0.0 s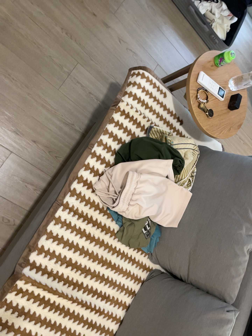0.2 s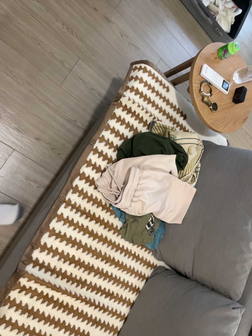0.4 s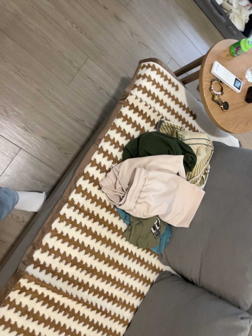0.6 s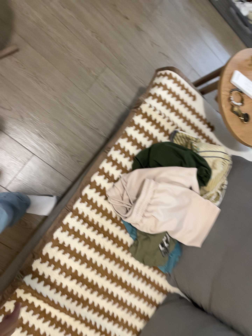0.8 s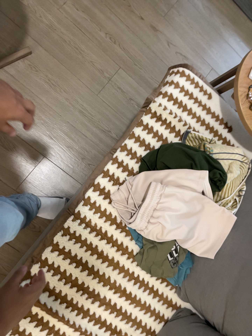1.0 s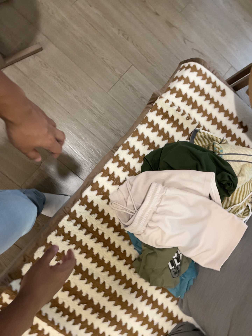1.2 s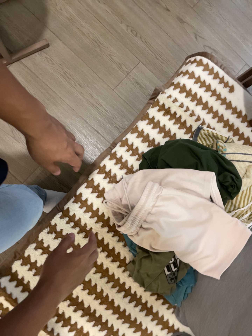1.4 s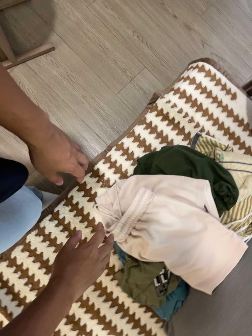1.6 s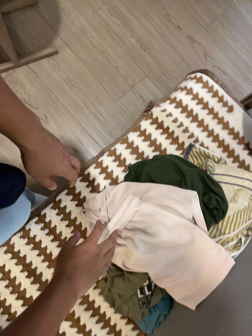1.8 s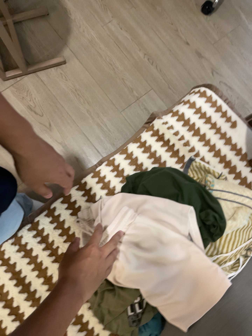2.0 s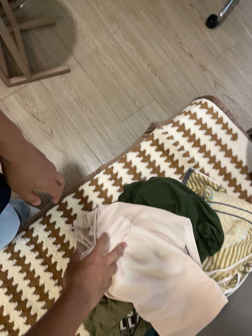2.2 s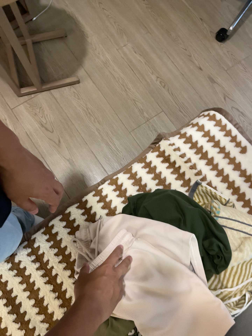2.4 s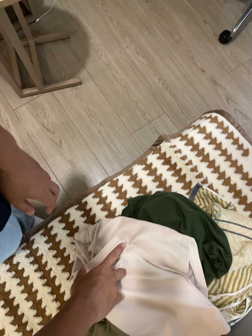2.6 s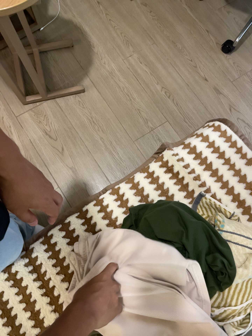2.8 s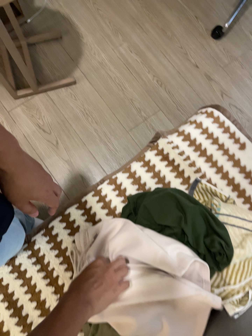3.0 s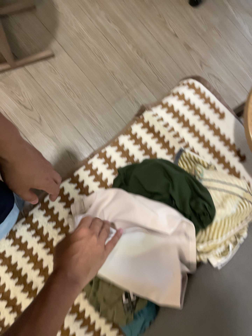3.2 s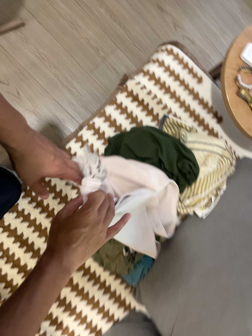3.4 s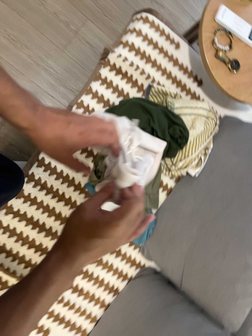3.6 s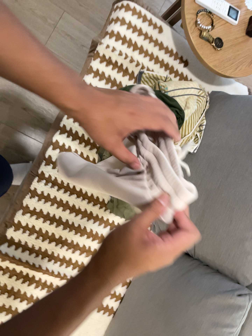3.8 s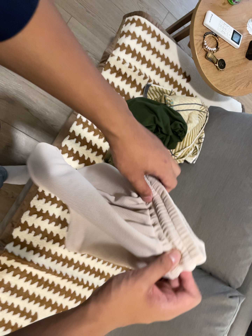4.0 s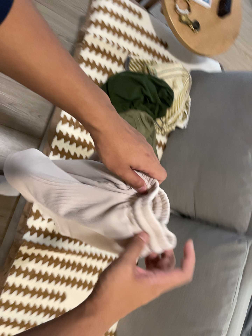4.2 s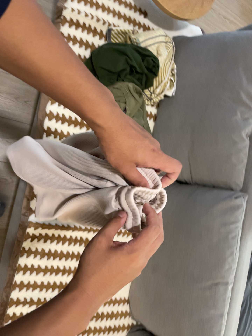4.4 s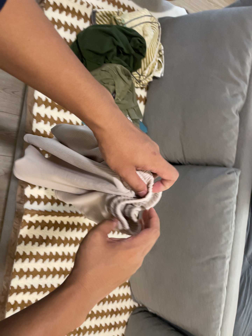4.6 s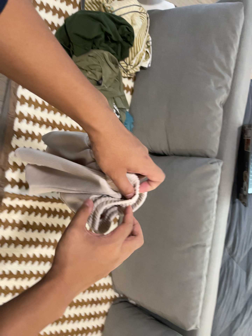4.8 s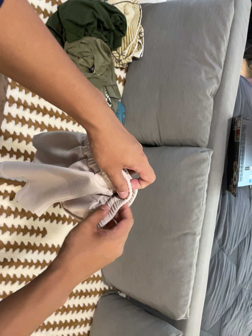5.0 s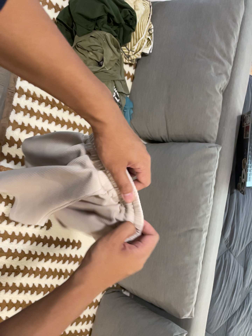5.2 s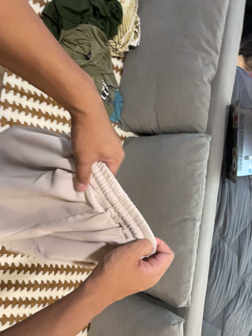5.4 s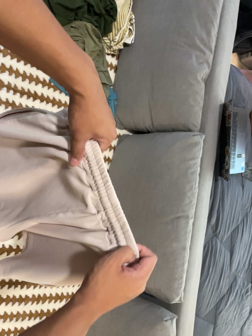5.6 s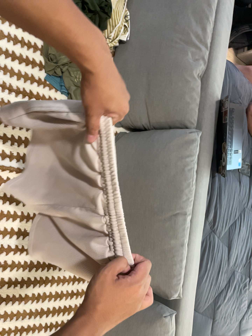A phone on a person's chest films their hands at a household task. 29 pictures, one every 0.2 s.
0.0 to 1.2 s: The camera pans to its left by about 25 degrees. It travels to its right and forward, about 38 cm.
1.2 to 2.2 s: The camera travels to its right and forward, about 14 cm. Its aim tips toward the top of its view by about 10 degrees, and the scene shifts downward. It rolls about its line of sight by about 10 degrees, and the scene rotates clockwise.
2.2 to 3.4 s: The camera pans to its right by about 15 degrees. It travels backward and to its left, about 18 cm, so what stands in front gets smaller. Its aim tips toward the bottom of its view by about 20 degrees, and the scene shifts upward. It rolls about its line of sight by about 20 degrees, and the scene rotates counterclockwise.
3.4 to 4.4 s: The camera pans to its right by about 15 degrees. It travels to its left, backward and toward the bottom of its view, about 26 cm. Its aim tips toward the bottom of its view by about 10 degrees, and the scene shifts upward. It rolls about its line of sight by about 25 degrees, and the scene rotates counterclockwise.
4.4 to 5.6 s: The camera travels toward the bottom of its view, about 18 cm, so close, fixed things drift upward.
The film runs forward here.
